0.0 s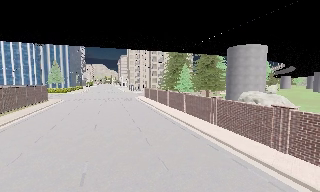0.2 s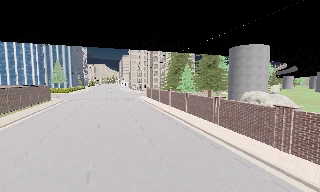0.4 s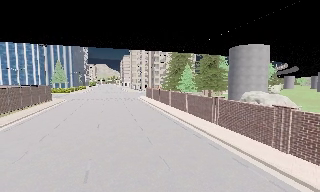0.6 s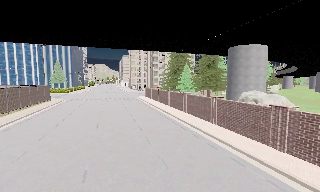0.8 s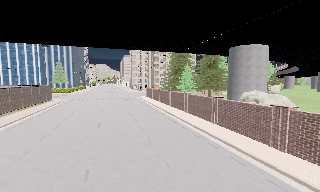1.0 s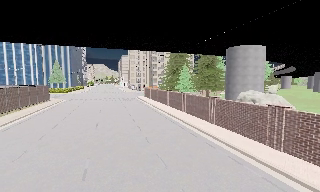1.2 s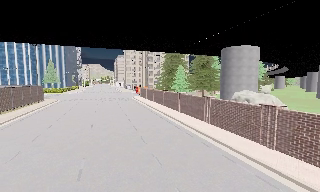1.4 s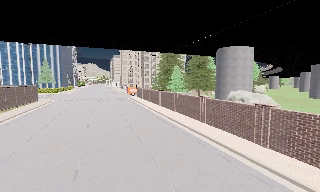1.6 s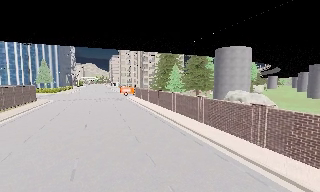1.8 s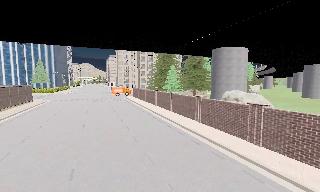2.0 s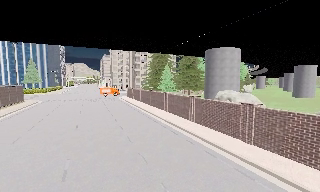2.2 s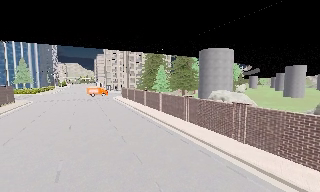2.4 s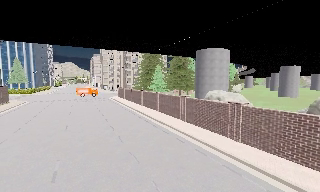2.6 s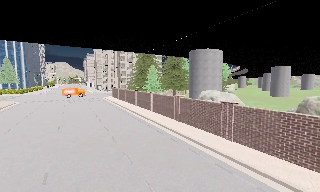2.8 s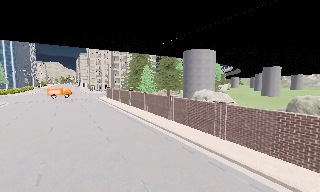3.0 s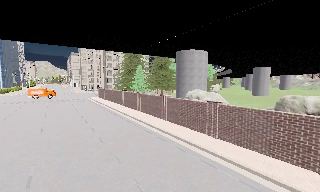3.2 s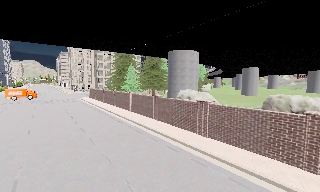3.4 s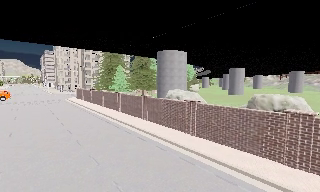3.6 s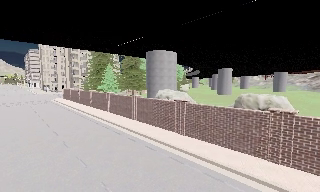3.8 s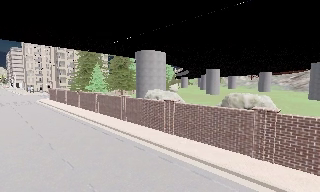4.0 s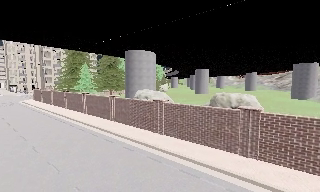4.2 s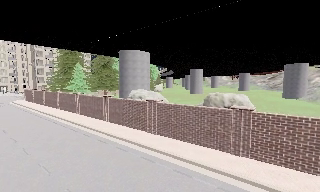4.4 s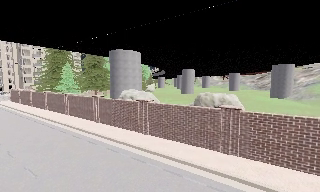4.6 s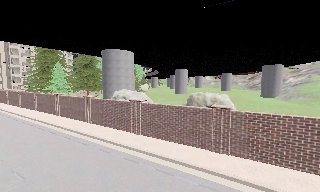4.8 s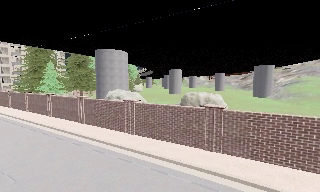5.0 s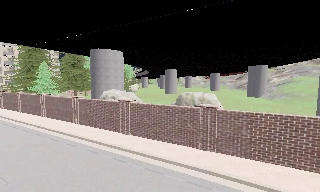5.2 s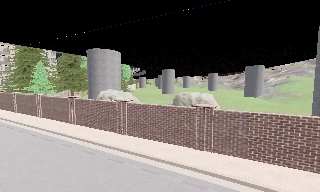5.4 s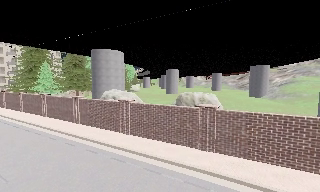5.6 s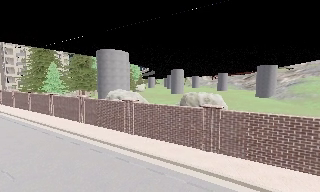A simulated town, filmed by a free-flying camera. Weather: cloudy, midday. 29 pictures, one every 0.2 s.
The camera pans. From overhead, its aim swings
clockwise.
The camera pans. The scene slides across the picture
to the left.
0.0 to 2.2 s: The camera travels backward, about 0.5 m, so what stands in front gets smaller.
2.2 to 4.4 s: The camera pans to its right, which is clockwise from overhead, by about 30 degrees. It travels to its right, about 0.5 m, so close, fixed things drift to the left.
4.4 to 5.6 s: The camera shifts only a little, or ends up much as it began.
The film runs backward here.
